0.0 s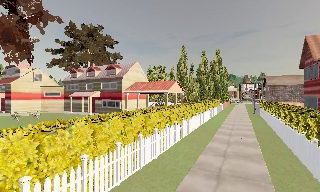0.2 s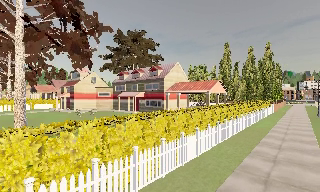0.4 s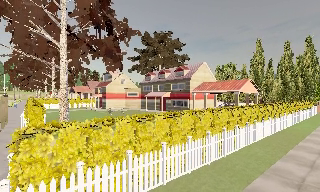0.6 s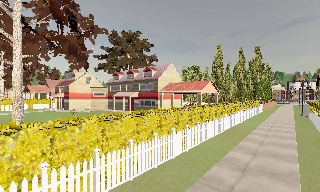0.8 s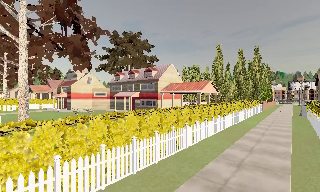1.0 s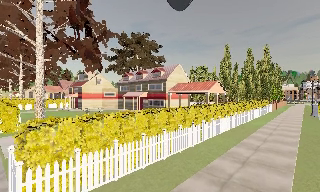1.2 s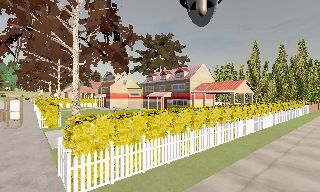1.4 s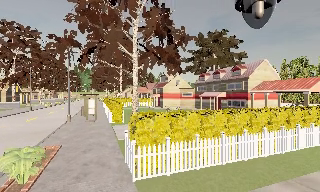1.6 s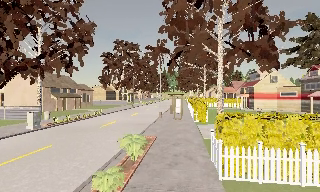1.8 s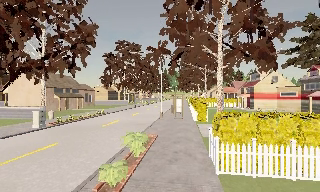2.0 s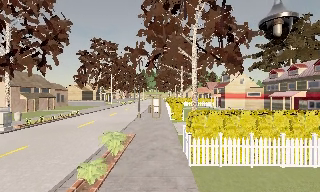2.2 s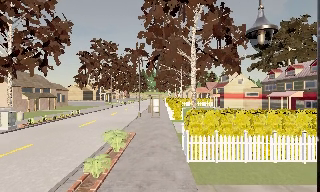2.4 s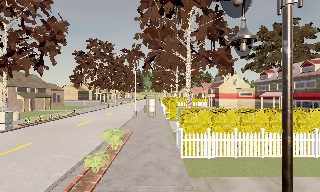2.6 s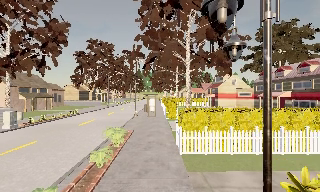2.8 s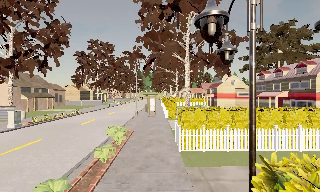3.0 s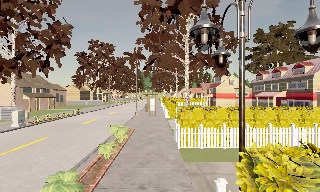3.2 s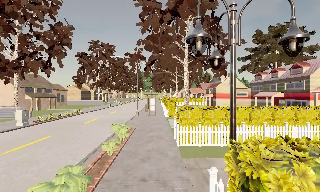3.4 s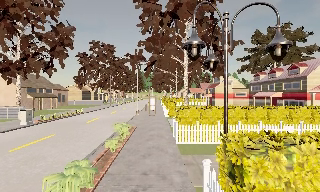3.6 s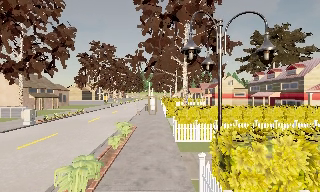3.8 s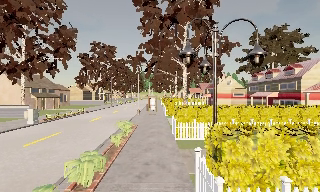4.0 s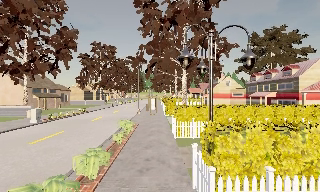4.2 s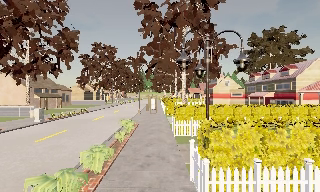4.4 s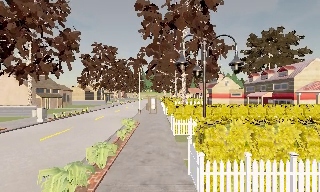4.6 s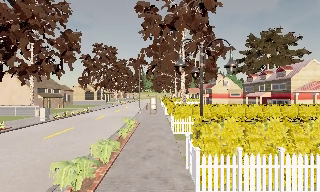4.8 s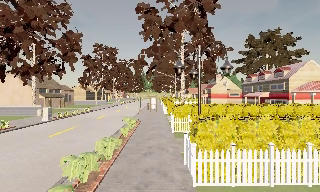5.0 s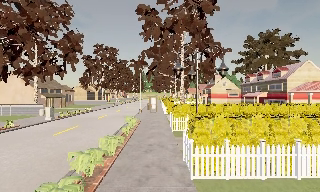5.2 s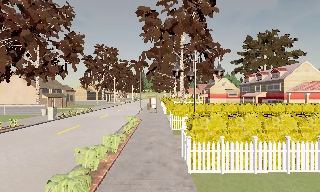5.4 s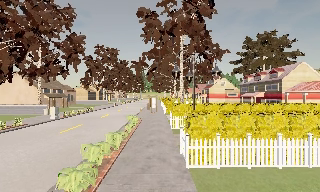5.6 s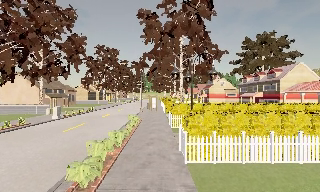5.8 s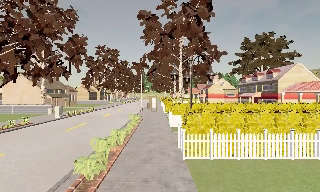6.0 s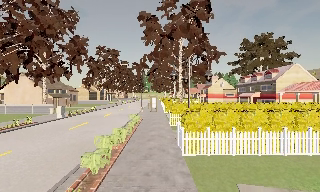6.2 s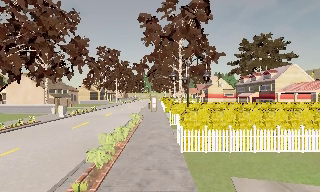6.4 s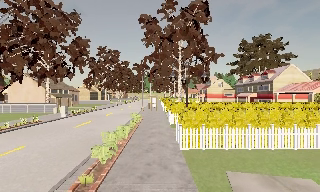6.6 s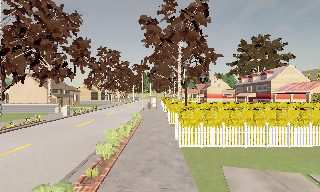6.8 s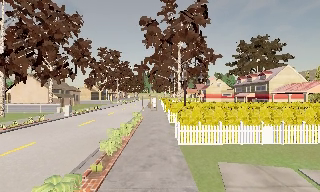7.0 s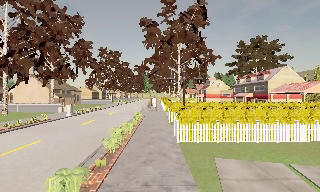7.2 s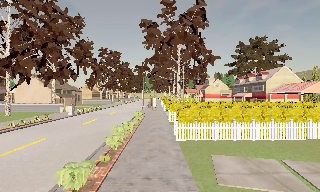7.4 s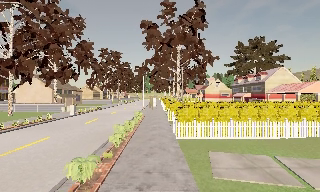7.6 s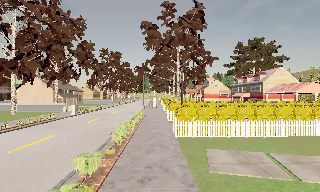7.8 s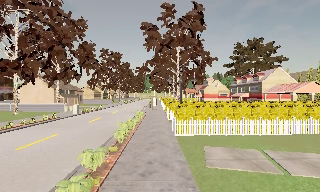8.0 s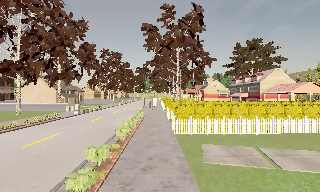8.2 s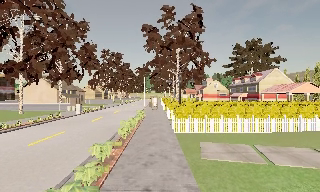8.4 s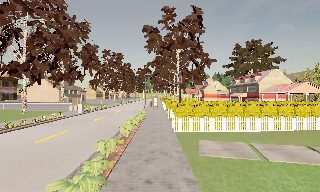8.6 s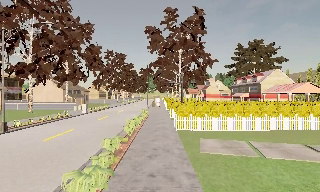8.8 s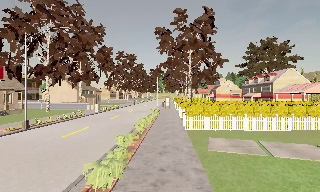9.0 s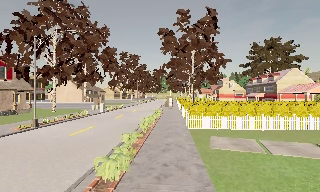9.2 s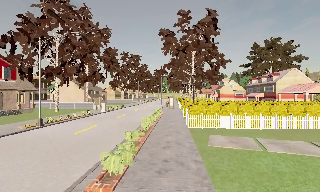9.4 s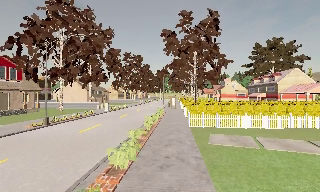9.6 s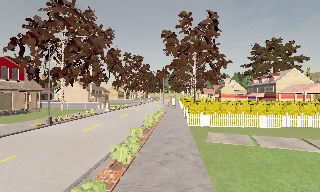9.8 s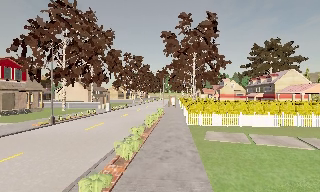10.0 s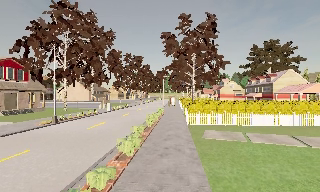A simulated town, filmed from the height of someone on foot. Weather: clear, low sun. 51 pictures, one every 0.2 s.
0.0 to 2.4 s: The camera pans to its left, which is counterclockwise from overhead, by about 60 degrees. It travels backward, about 4.5 m.
2.4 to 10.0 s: The camera travels backward, about 14 m, so what stands in front gets smaller.
The film runs backward here.
